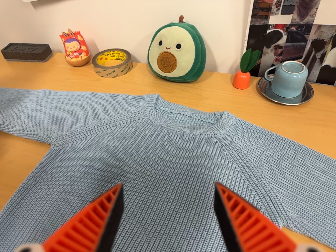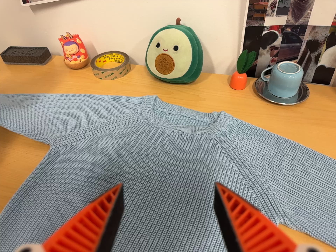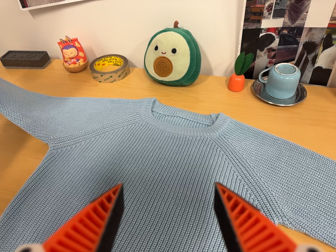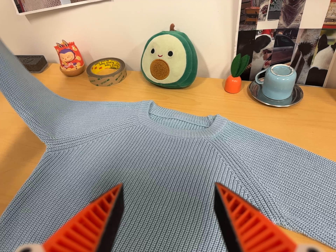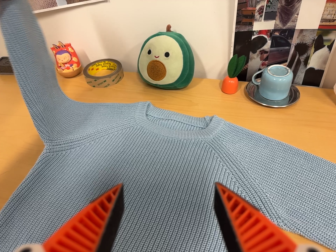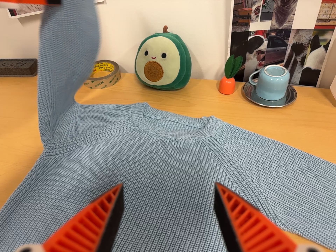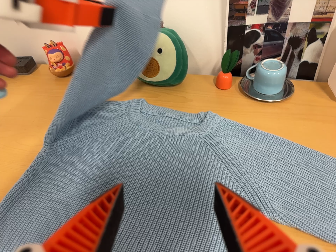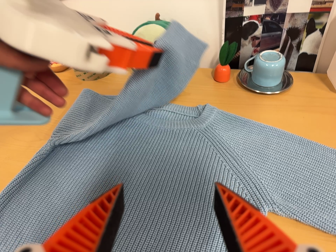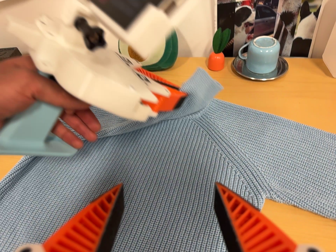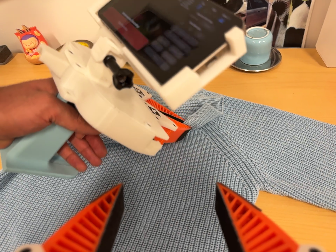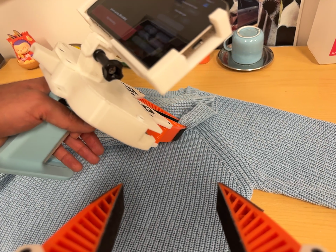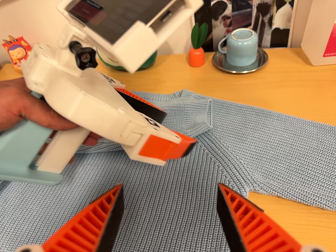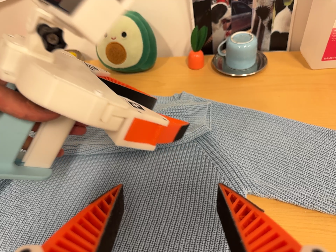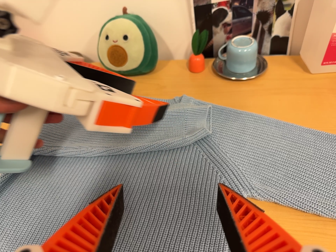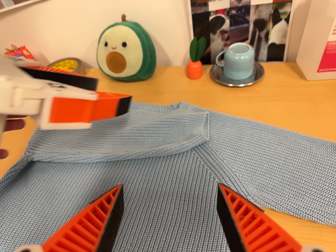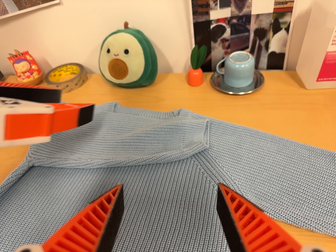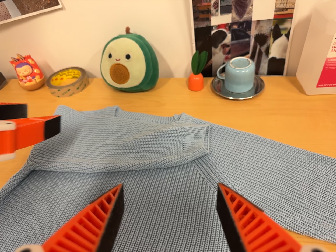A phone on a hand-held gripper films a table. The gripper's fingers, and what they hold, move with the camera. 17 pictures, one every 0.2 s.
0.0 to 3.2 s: The camera travels to its right, about 5 cm, so close, fixed things drift to the left. It rolls about its line of sight by about 10 degrees, and the scene rotates counterclockwise.
The film runs forward here.
